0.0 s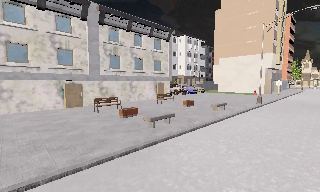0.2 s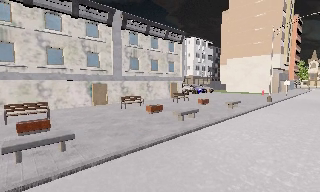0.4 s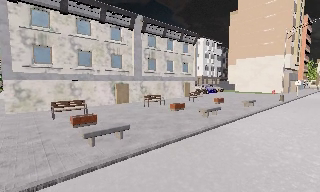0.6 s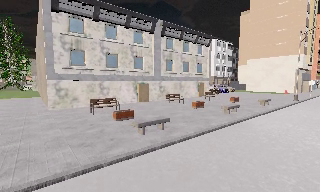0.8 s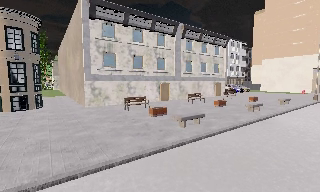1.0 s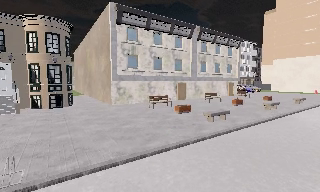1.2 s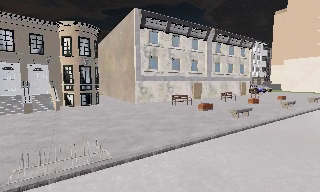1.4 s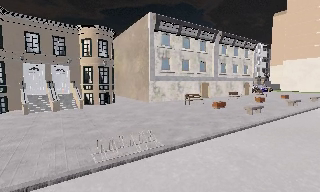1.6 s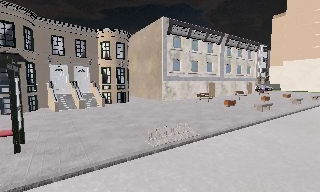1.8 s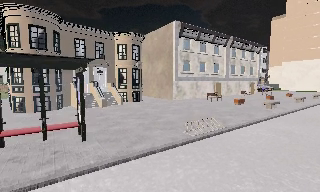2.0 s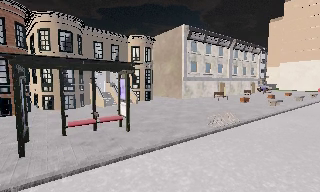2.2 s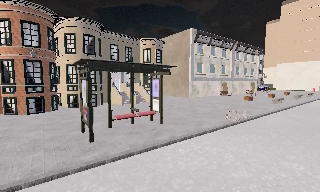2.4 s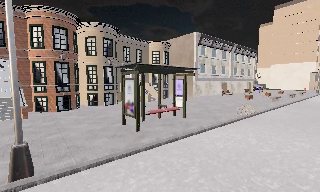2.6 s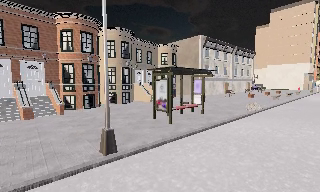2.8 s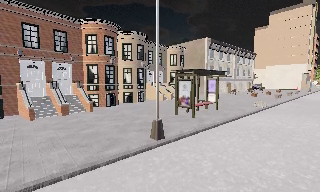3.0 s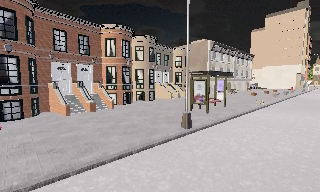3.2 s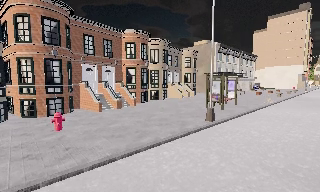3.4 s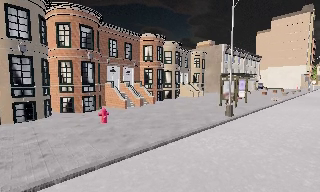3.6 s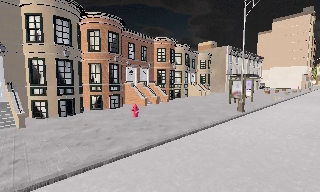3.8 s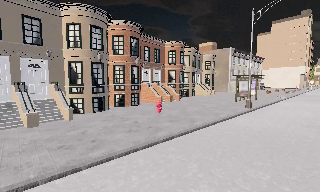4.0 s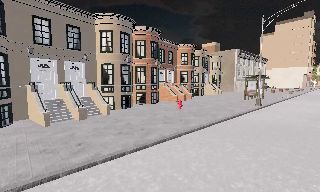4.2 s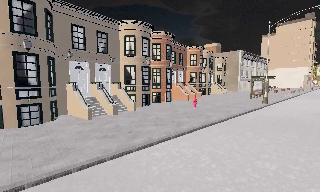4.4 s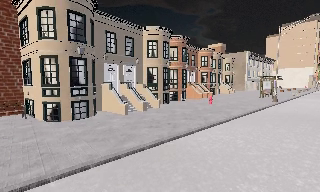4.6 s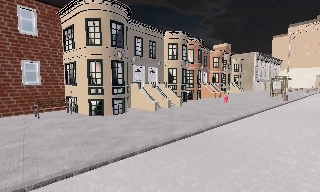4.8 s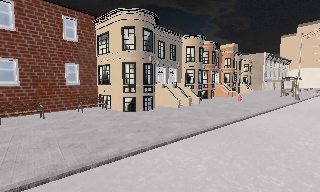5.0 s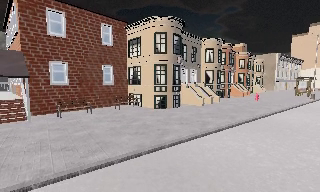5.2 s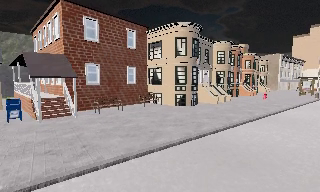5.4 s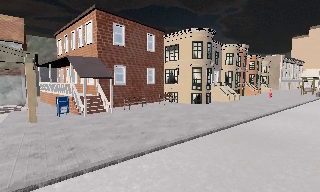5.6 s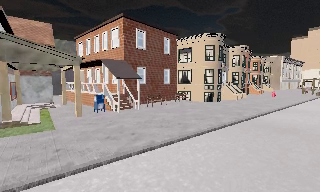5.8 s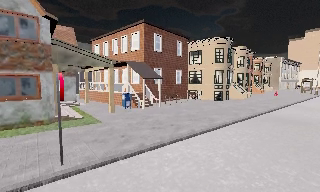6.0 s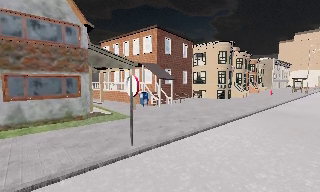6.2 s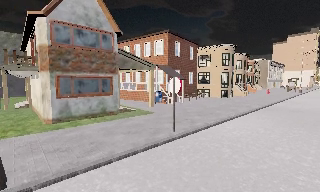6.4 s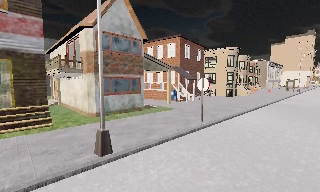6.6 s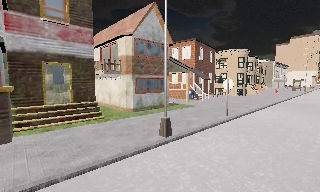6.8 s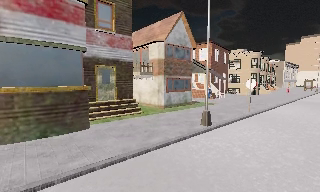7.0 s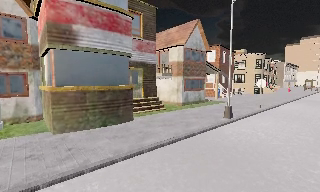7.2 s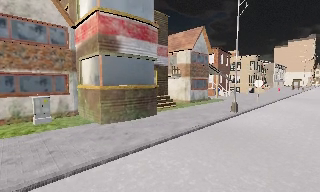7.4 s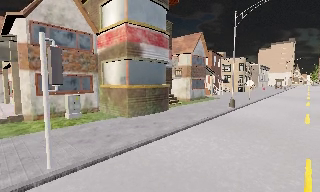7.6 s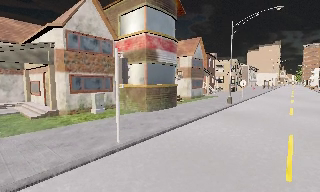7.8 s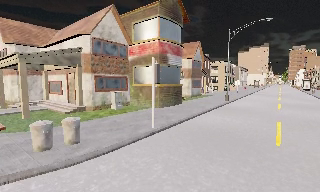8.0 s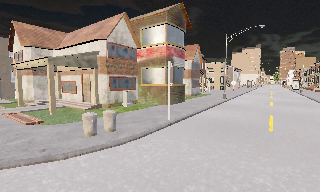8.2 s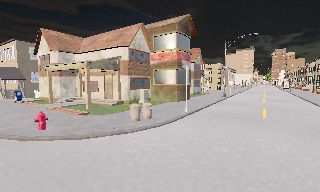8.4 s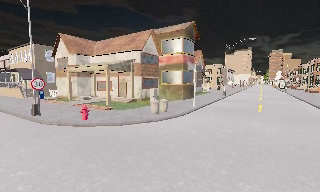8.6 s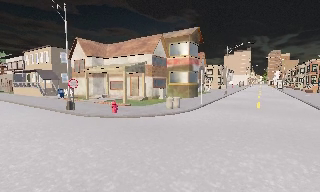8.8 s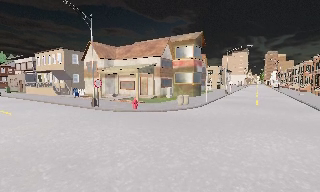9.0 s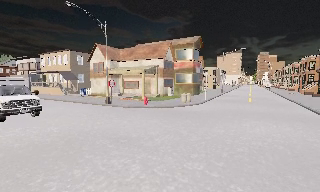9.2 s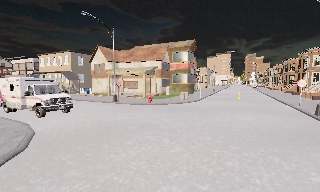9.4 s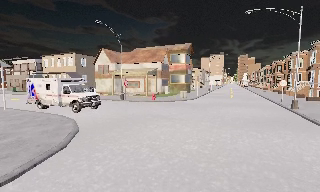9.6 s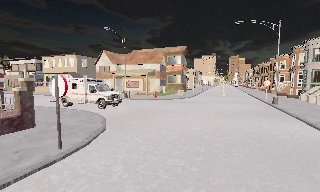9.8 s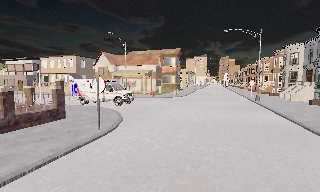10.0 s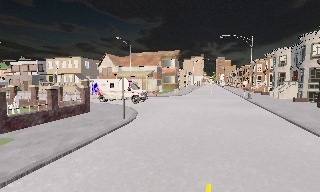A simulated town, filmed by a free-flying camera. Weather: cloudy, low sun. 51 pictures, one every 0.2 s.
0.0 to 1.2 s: The scene slides to the right, as the camera pans about 10 degrees to its left. It travels to its left and backward, about 10 m, so close, fixed things drift to the right.
1.2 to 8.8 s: The camera pans to its right, which is clockwise from overhead, by about 25 degrees. It travels to its left and backward, about 80 m, so close, fixed things drift to the right.
8.8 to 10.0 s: The camera pans to its right, which is clockwise from overhead, by about 15 degrees. It travels backward and to its left, about 13 m, so what stands in front gets smaller.
The film runs forward here.
